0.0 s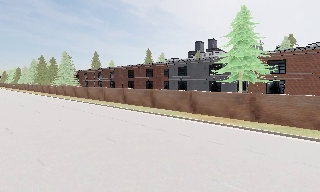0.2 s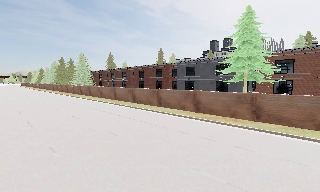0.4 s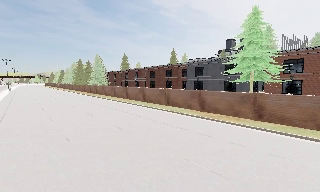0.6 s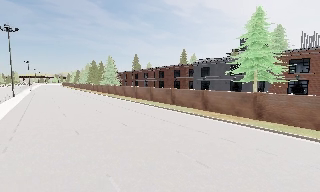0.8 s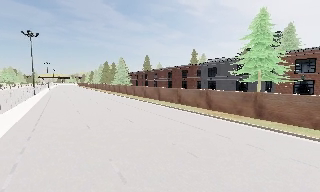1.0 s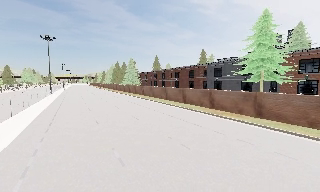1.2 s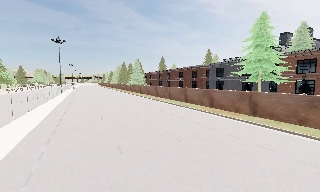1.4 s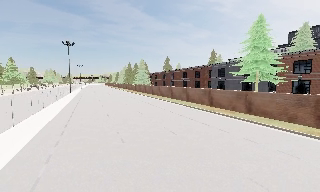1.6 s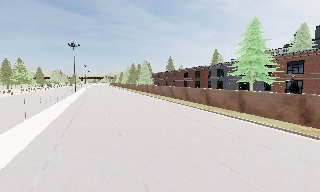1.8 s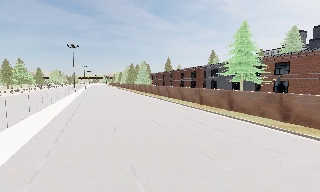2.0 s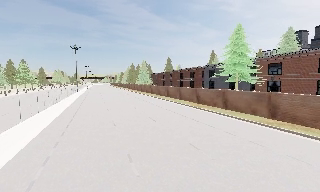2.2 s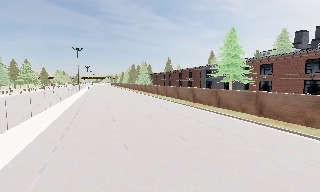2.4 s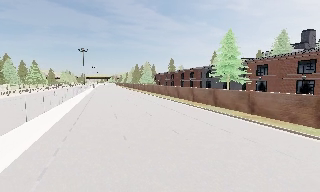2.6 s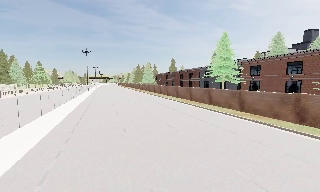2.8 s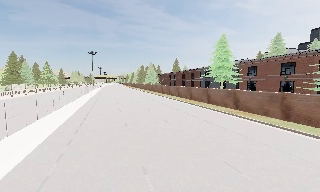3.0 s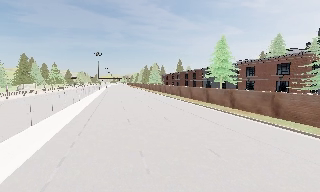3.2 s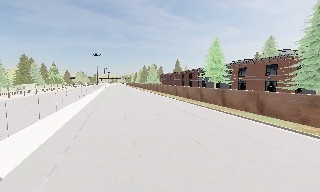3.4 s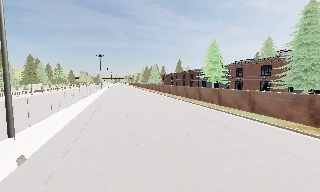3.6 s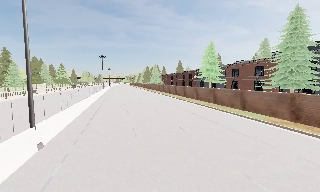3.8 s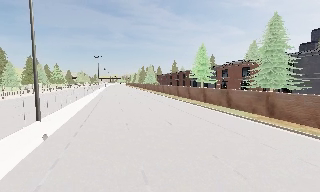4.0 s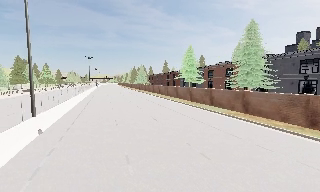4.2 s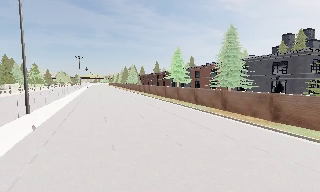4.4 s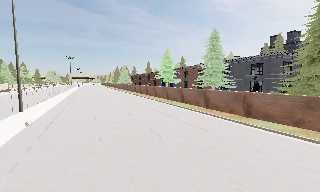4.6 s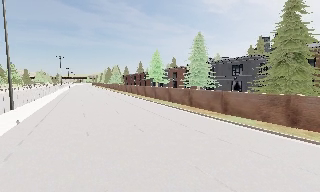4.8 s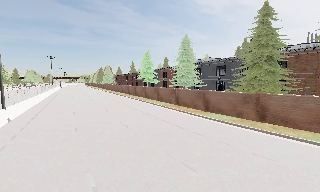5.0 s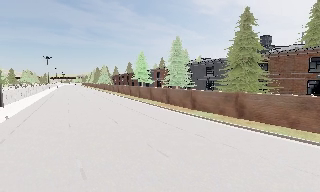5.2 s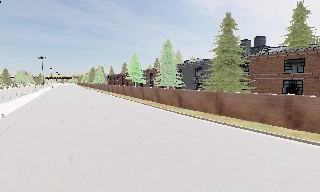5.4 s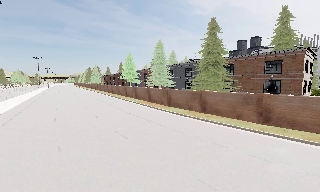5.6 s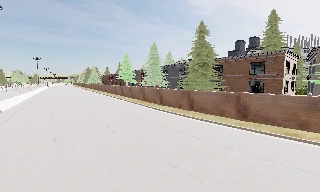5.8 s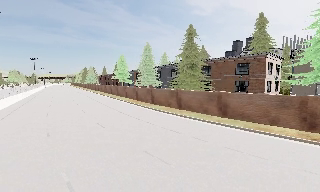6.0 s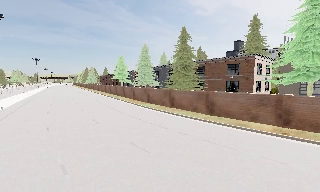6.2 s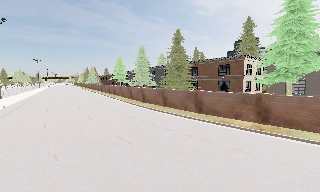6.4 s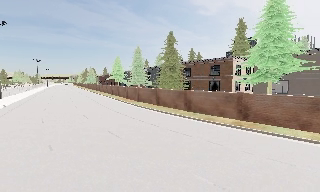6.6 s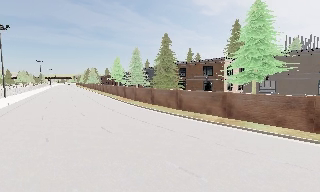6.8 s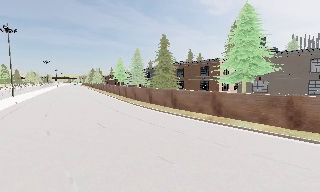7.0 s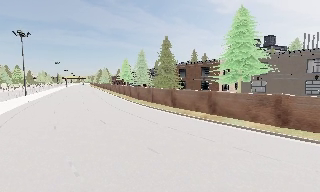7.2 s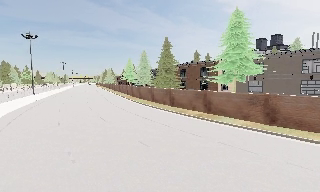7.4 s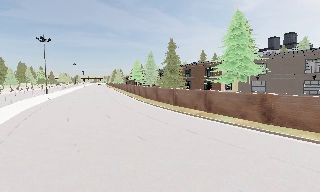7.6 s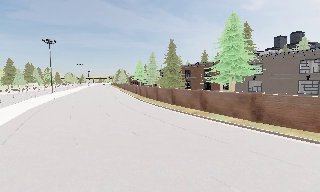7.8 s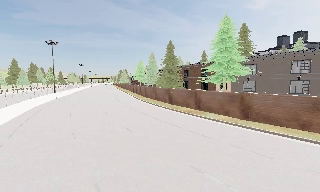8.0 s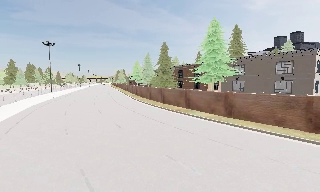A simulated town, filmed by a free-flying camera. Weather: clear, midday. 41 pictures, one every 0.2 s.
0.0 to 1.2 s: The camera pans to its left, which is counterclockwise from overhead, by about 25 degrees. It travels backward and to its right, about 8 m, so what stands in front gets smaller.
1.2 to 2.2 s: The camera travels backward and to its right, about 7 m, so what stands in front gets smaller.
2.2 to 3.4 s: The camera travels backward, about 9 m, so what stands in front gets smaller.
3.4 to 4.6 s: The scene slides to the left, as the camera pans about 10 degrees to its right. It travels backward and to its right, about 9 m, so what stands in front gets smaller.
4.6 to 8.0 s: The camera travels backward and to its right, about 25 m, so what stands in front gets smaller.
The film runs backward here.
